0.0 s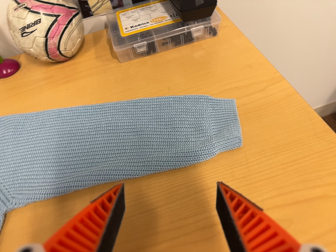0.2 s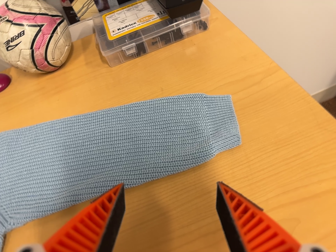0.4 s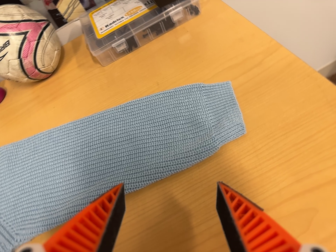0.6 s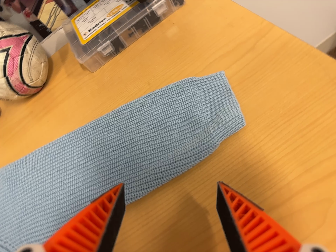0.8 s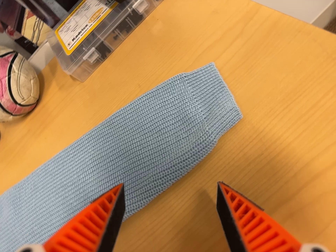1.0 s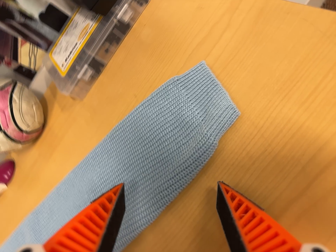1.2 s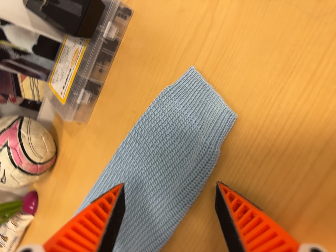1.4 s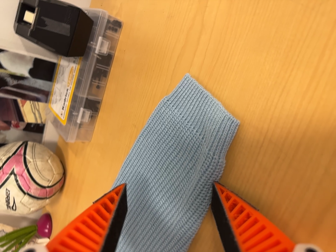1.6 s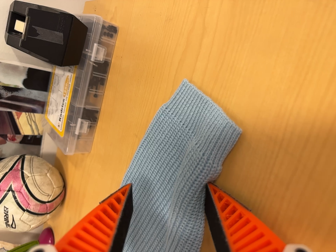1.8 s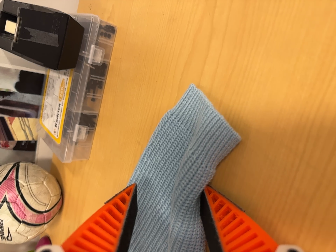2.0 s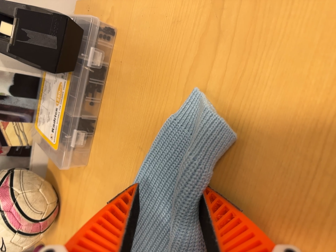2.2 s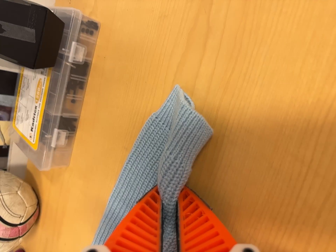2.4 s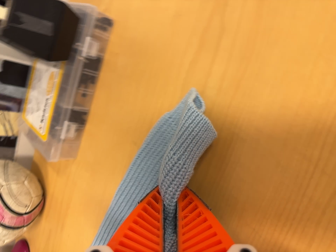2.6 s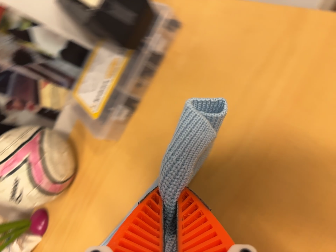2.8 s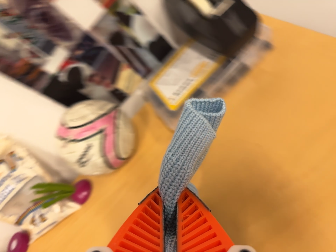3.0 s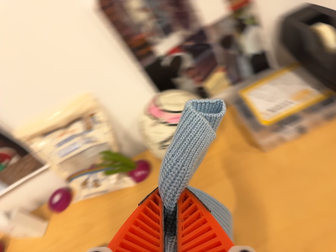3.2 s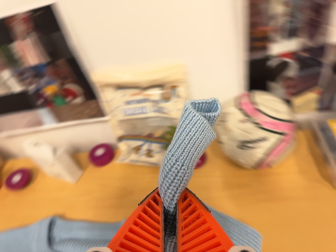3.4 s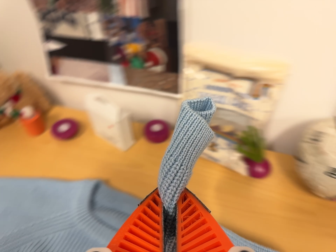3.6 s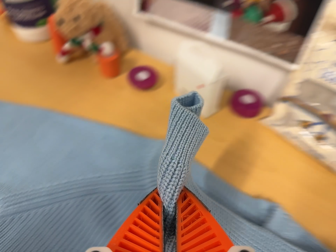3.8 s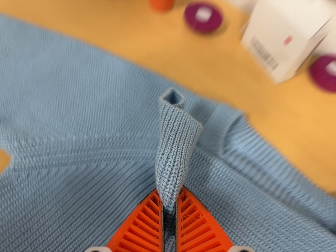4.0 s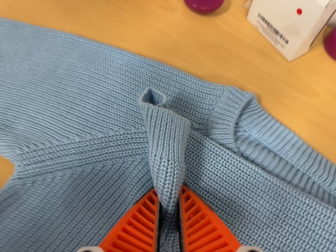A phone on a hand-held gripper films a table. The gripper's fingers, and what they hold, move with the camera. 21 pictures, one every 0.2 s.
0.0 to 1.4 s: The camera pans to its left by about 20 degrees. It travels to its right, forward and toward the top of its view, about 16 cm. It rolls about its line of sight by about 55 degrees, and the scene rotates counterclockwise.
1.4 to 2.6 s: The camera travels to its left, about 10 cm. It rolls about its line of sight by about 15 degrees, and the scene rotates clockwise.
2.6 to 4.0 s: The scene slides to the right, as the camera pans about 25 degrees to its left. It travels to its left, about 60 cm, so close, fixed things drift to the right. Its aim tips toward the bottom of its view by about 25 degrees, and the scene shifts upward. It rolls about its line of sight by about 85 degrees, and the scene rotates clockwise.
The film runs forward here.
